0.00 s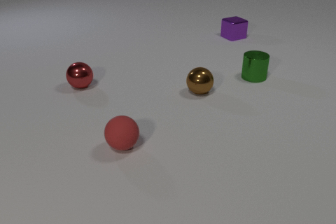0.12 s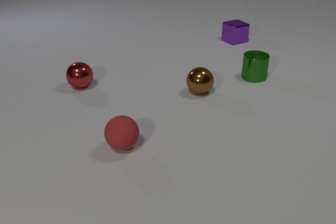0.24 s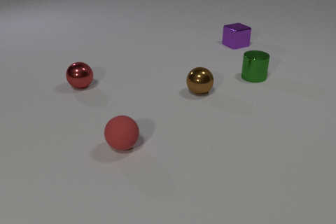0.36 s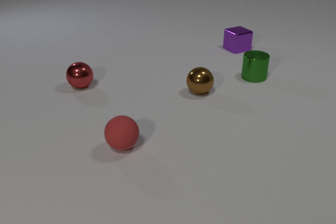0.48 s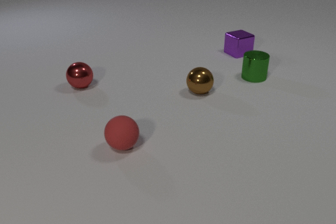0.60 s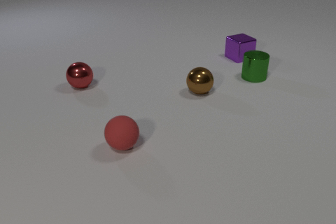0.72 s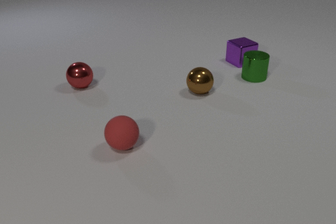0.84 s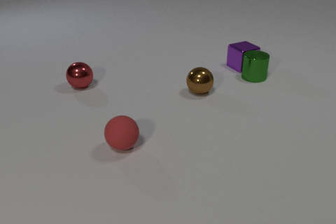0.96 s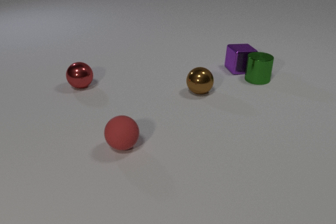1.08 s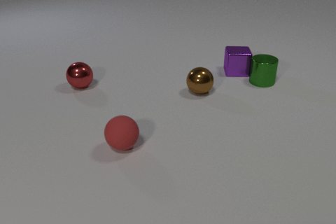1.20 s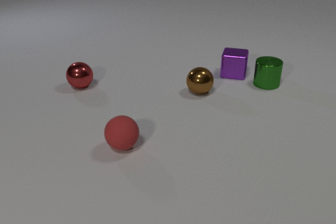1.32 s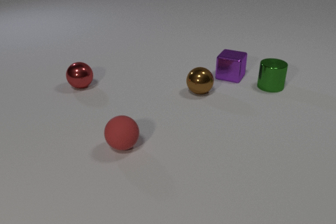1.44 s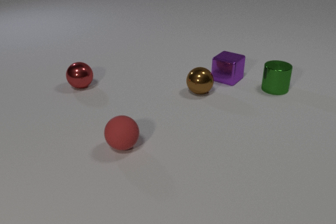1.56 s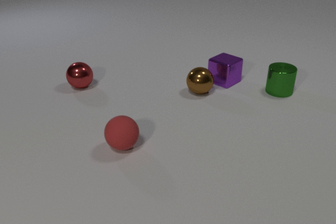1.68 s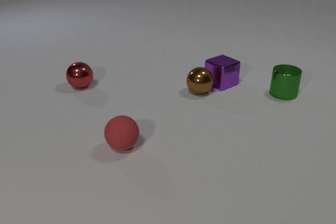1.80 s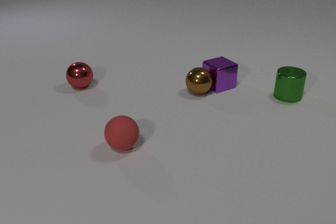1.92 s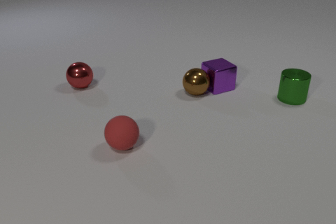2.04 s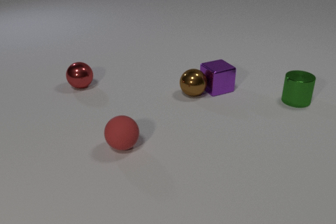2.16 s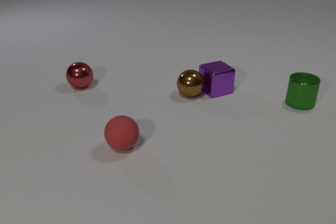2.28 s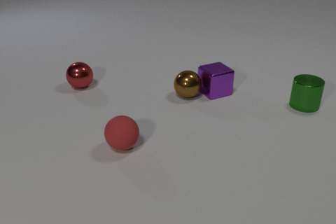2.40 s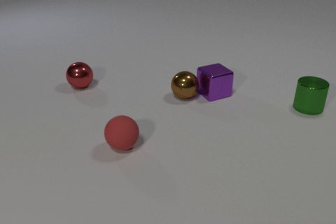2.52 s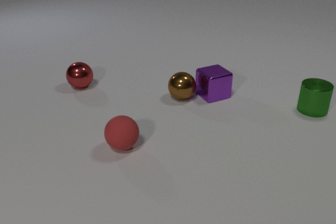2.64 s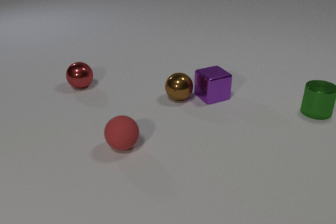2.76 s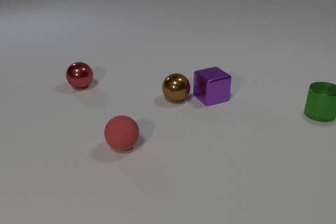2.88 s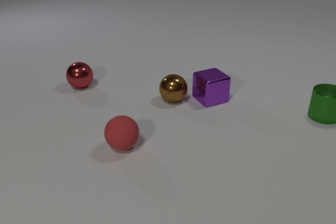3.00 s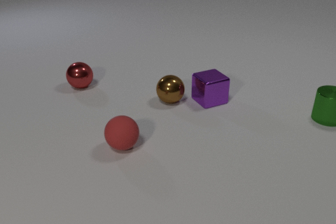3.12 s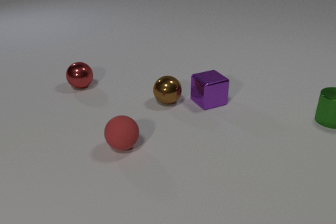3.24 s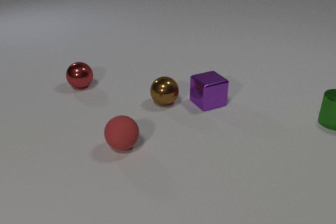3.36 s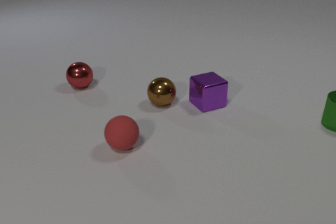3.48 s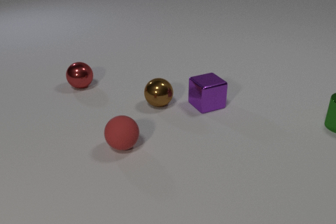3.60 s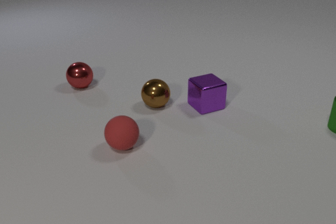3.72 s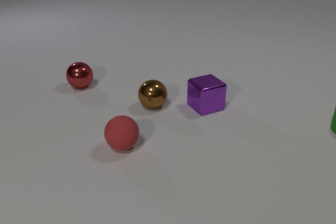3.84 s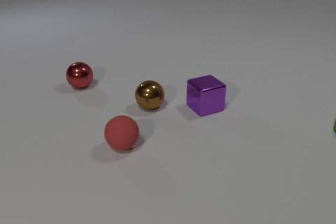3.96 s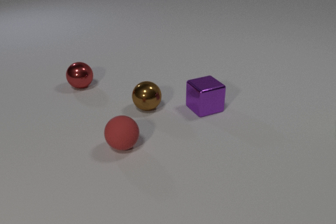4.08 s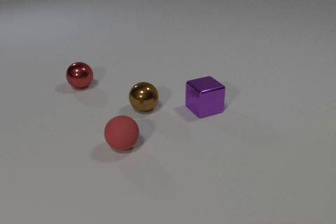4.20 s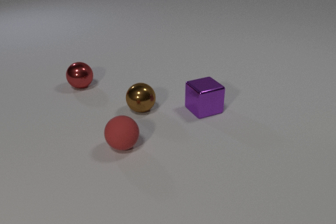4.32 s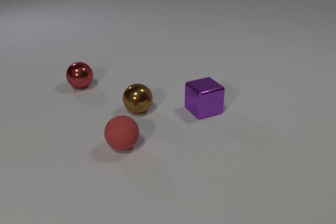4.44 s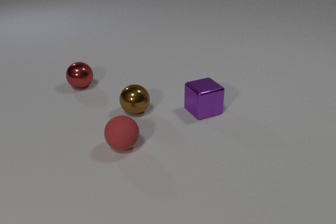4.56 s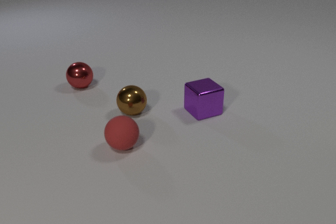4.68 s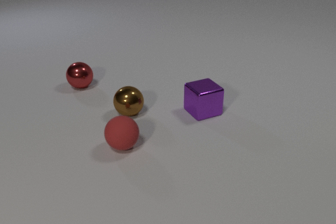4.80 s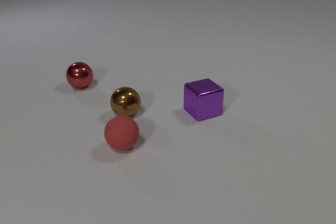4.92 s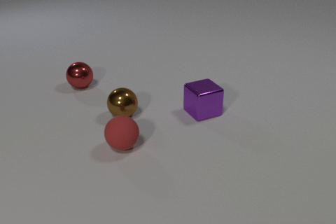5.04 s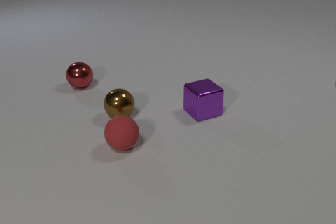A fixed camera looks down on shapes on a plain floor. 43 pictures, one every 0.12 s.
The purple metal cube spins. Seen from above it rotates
clockwise.
The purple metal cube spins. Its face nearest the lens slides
to the left.
0.00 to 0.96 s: The purple metal cube slides toward the camera. The purple metal cube and the green metal cylinder collide.
0.96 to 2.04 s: The purple metal cube slides toward the camera and to the left, spins so that its near face slides to the left, clockwise seen from above. The green metal cylinder slides toward the camera and to the right. The brown metal sphere rolls to the left. The purple metal cube and the brown metal sphere collide.
2.04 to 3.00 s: The purple metal cube slides toward the camera. The green metal cylinder slides to the right and toward the camera. The brown metal sphere rolls to the left and toward the camera.
3.00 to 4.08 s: The purple metal cube slides toward the camera. The green metal cylinder slides to the right and toward the camera, leaves at the right edge. The brown metal sphere rolls to the left and toward the camera.
4.08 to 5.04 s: The purple metal cube slides toward the camera. The brown metal sphere rolls to the left and toward the camera.
What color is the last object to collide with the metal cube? brown.
Are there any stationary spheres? yes.
How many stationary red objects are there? 2.
